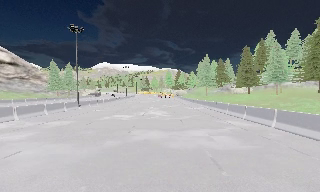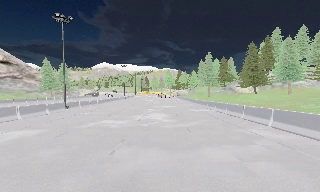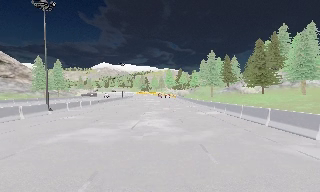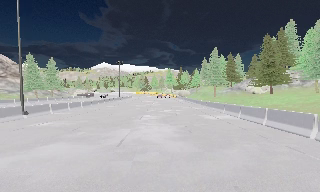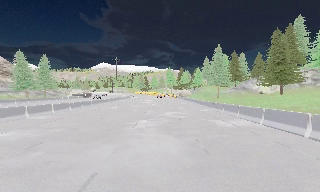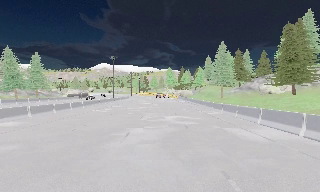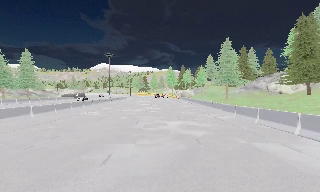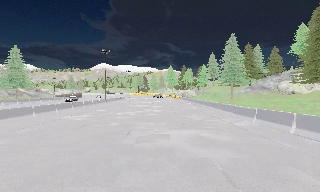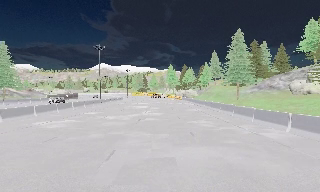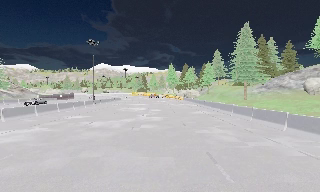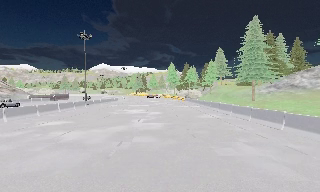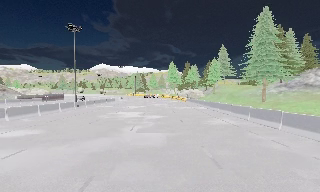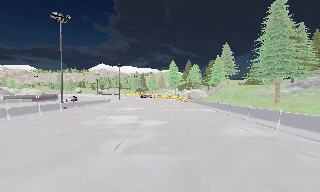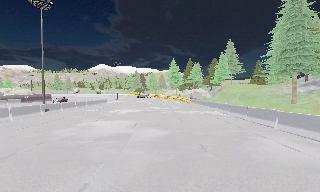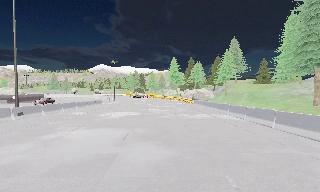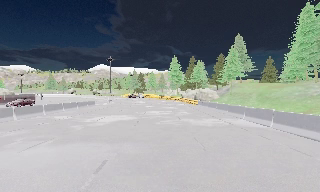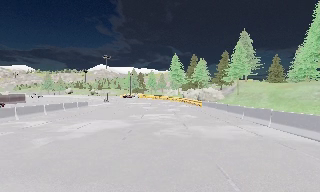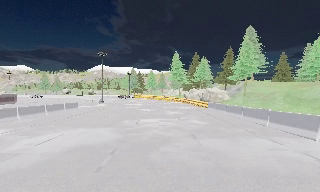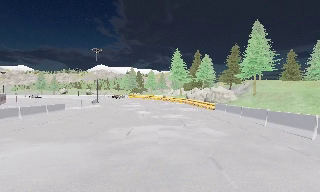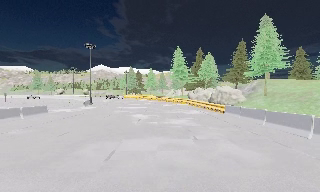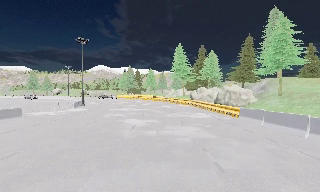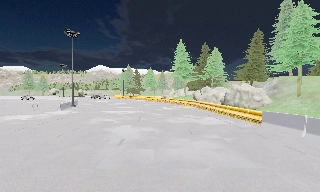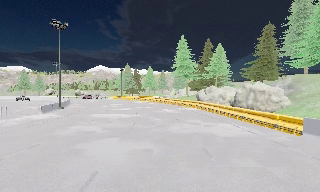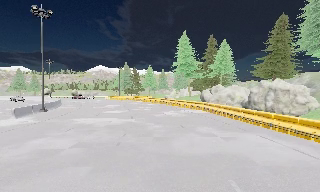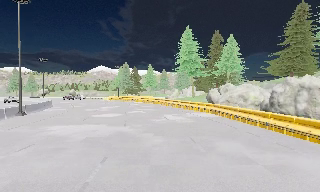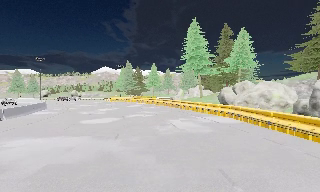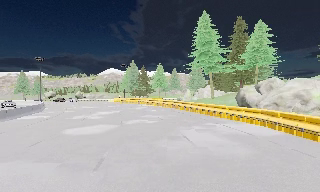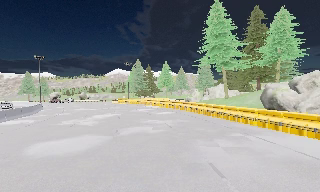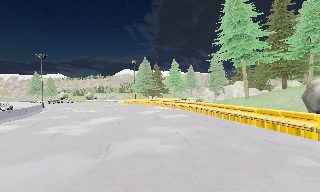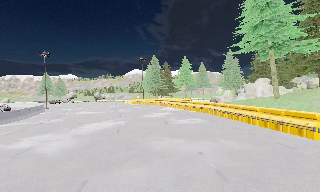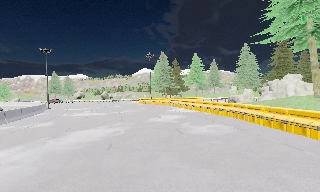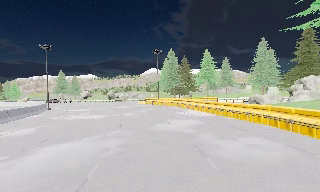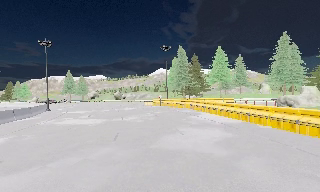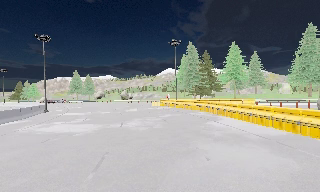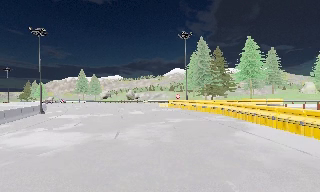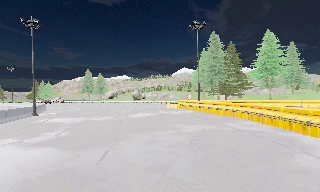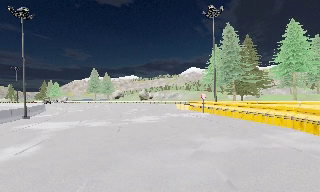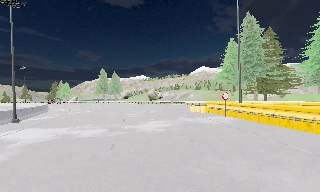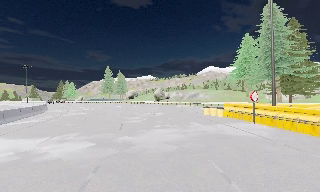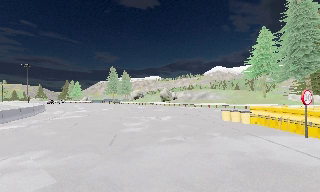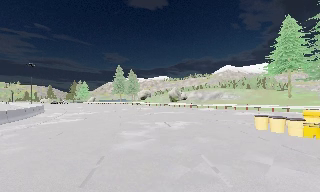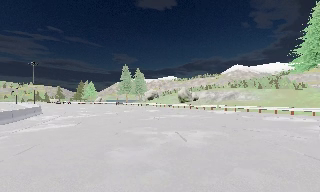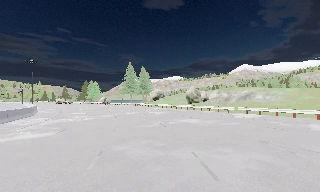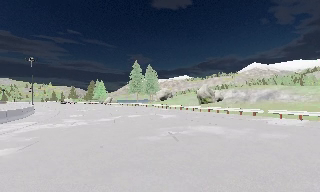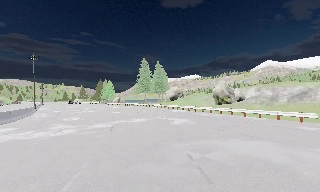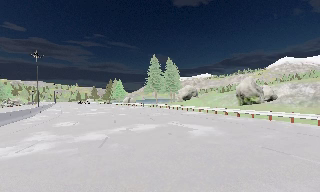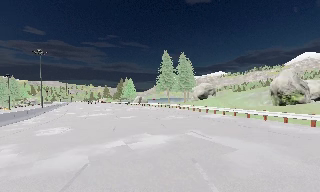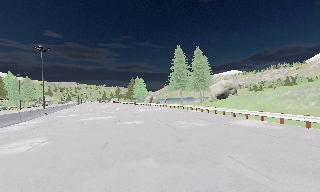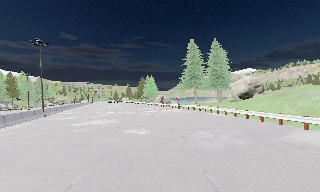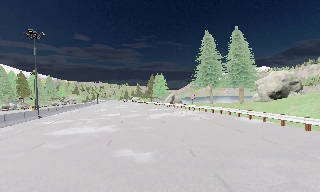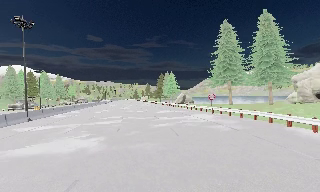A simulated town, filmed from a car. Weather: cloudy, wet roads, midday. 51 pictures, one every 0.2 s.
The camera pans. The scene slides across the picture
to the right.
The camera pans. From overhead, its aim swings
counterclockwise.
0.0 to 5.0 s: The camera travels forward, about 80 m, so what stands in front looms larger.
5.0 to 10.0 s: The scene slides to the right, as the camera pans about 75 degrees to its left. It travels forward, about 85 m.
The film runs forward here.
